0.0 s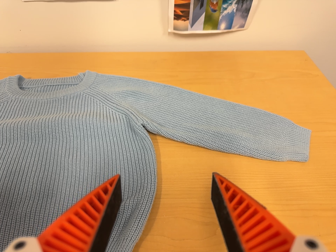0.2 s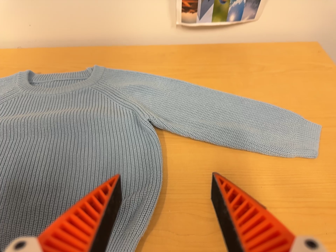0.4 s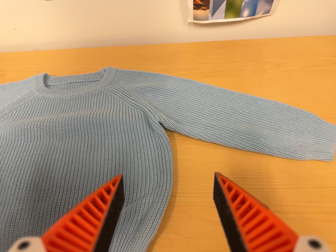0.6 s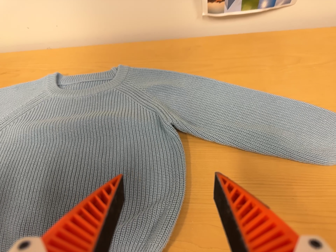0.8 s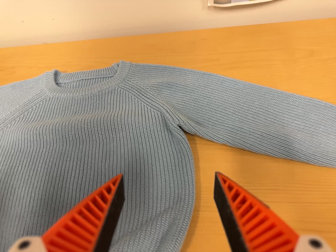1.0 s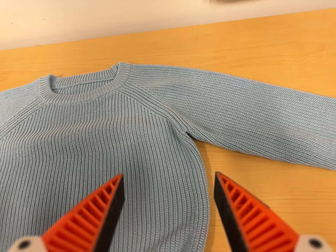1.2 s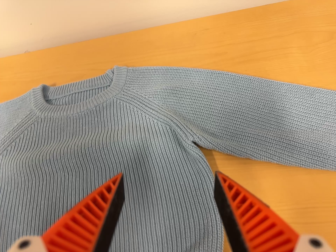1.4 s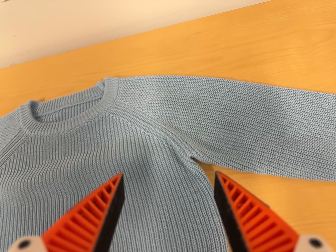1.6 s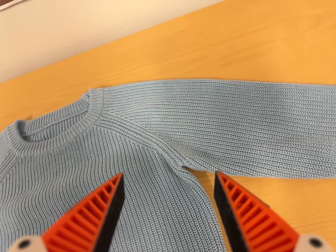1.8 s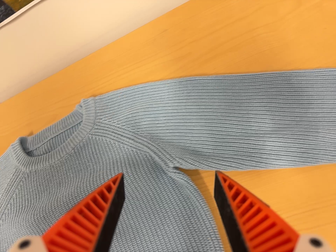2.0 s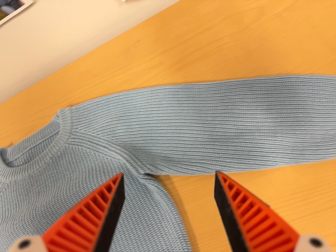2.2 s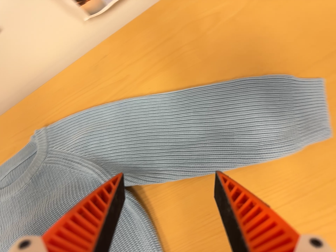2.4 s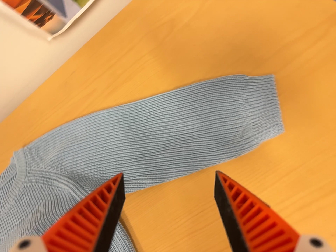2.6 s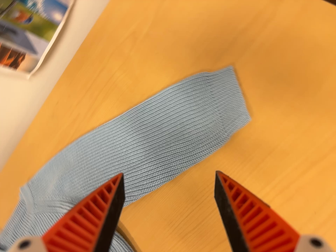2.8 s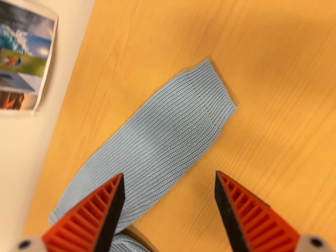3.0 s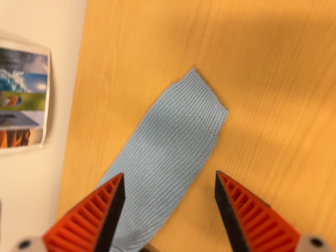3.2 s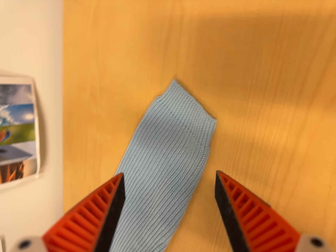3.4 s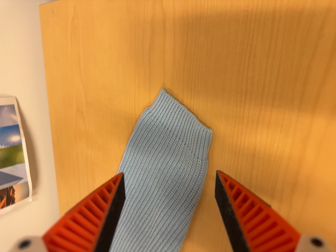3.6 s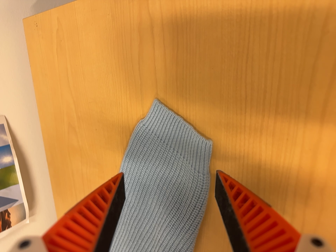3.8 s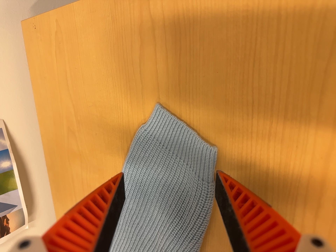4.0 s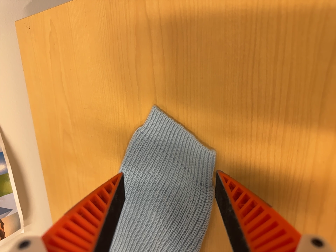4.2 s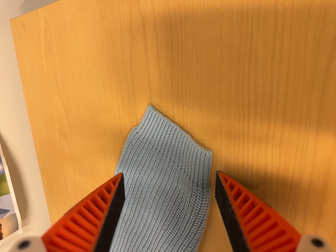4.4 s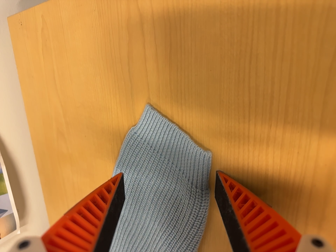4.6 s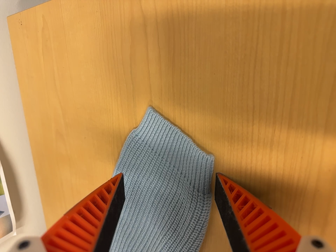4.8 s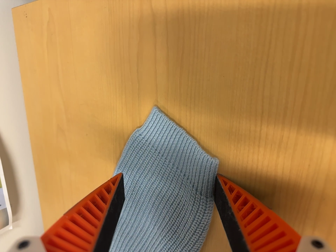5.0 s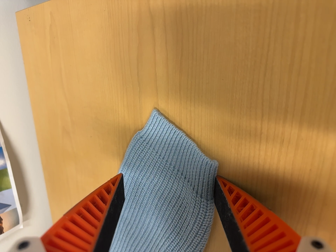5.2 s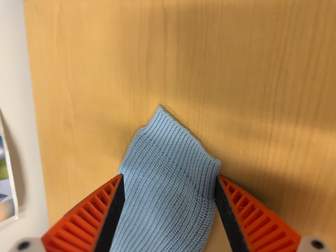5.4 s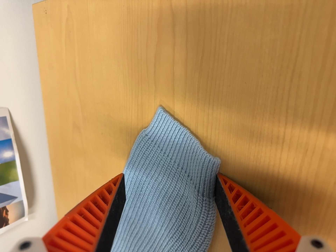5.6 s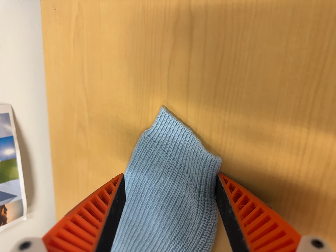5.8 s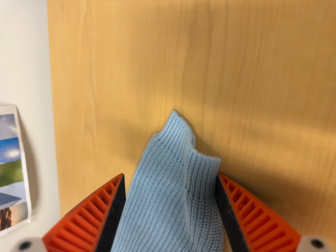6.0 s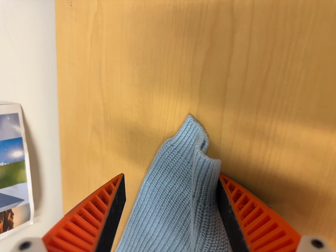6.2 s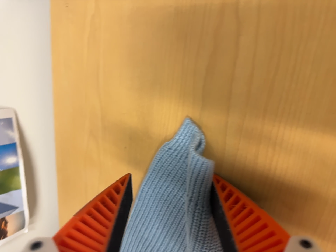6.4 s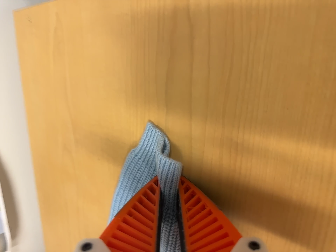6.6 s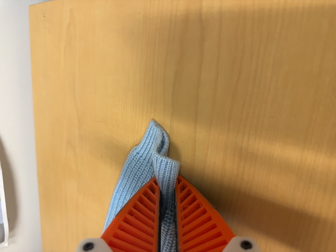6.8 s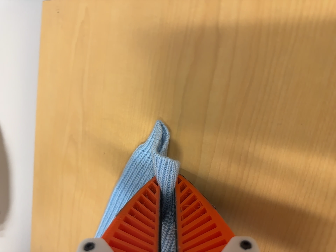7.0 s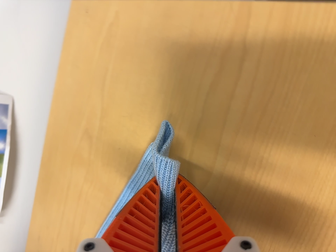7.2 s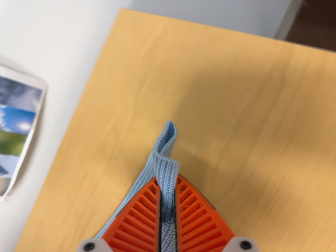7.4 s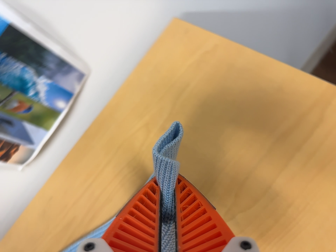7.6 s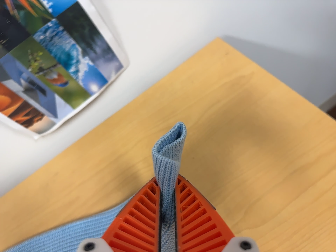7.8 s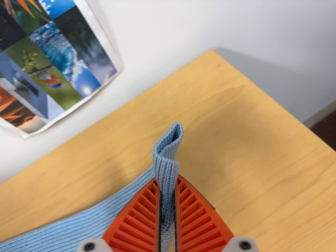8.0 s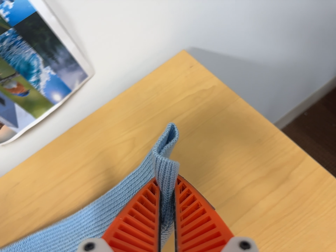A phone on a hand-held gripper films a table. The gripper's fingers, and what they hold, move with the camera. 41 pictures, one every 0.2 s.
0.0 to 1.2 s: The camera travels toward the top of its view and forward, about 16 cm. Its aim tips toward the bottom of its view by about 15 degrees. It rolls about its line of sight by about 10 degrees, and the scene rotates counterclockwise.
1.2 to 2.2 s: The camera travels to its right and toward the top of its view, about 18 cm, so close, fixed things drift to the left. It rolls about its line of sight by about 25 degrees, and the scene rotates counterclockwise.
2.2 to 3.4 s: The camera pans to its left by about 15 degrees. It travels to its right, about 22 cm. It rolls about its line of sight by about 55 degrees, and the scene rotates counterclockwise.
3.4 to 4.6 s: The camera travels forward, about 5 cm, so what stands in front looms larger.
4.6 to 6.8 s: The camera travels to its left, about 6 cm, so close, fixed things drift to the right. It rolls about its line of sight by about 15 degrees, and the scene rotates clockwise.
6.8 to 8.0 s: The camera travels to its left and backward, about 16 cm. Its aim tips toward the top of its view by about 10 degrees, and the scene shifts downward. It rolls about its line of sight by about 45 degrees, and the scene rotates clockwise.
The film runs forward here.
